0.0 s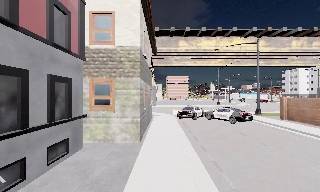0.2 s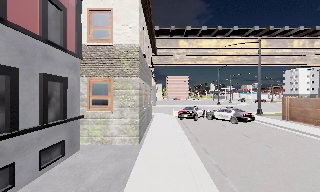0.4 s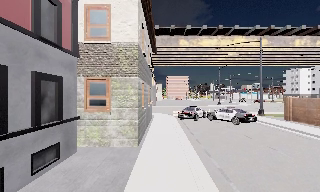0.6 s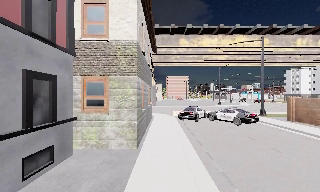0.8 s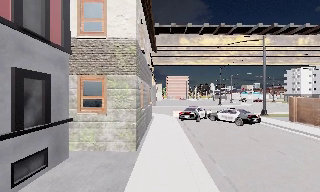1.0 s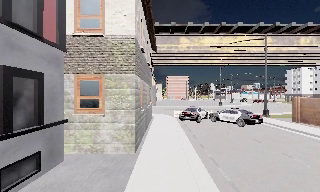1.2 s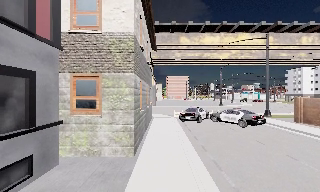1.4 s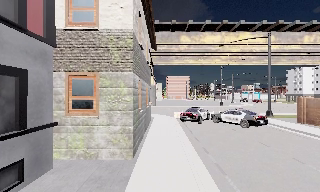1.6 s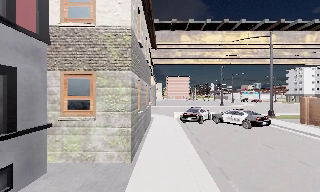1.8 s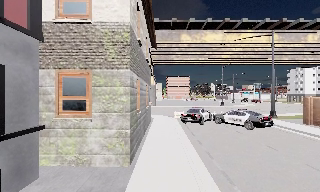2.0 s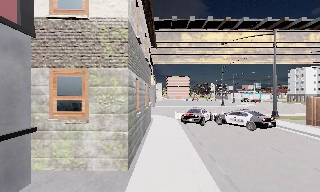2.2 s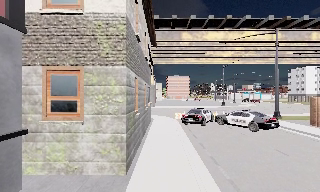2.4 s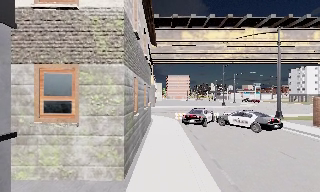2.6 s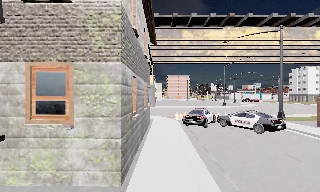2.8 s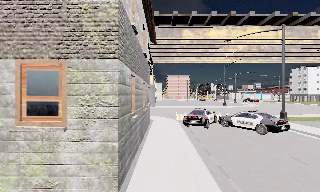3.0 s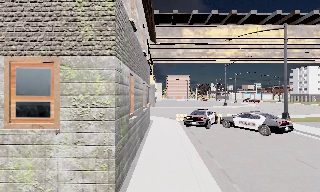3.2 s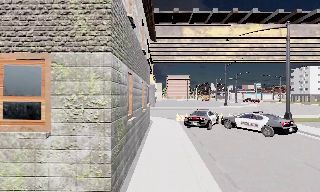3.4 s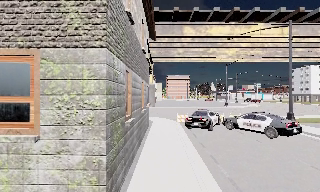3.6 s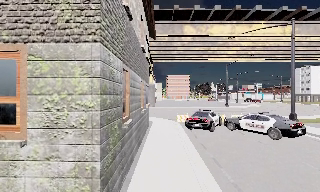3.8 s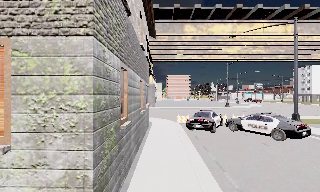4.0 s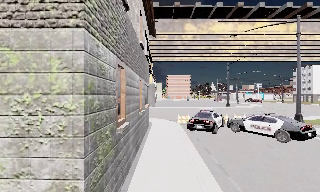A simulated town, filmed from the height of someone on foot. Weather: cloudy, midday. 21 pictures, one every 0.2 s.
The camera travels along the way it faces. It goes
forward.
0.0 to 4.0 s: The camera travels forward, about 6 m, so what stands in front looms larger.
The film runs forward here.
